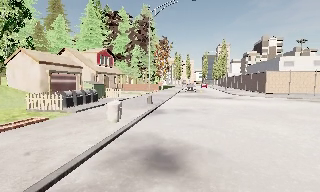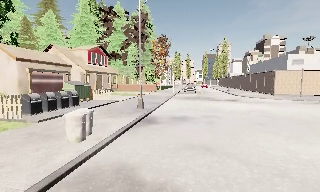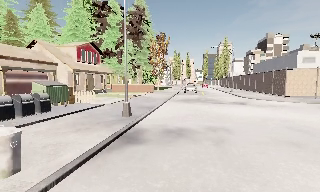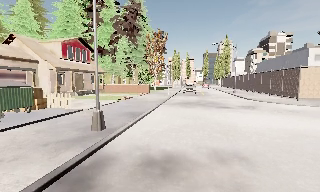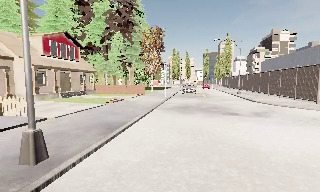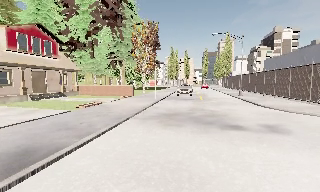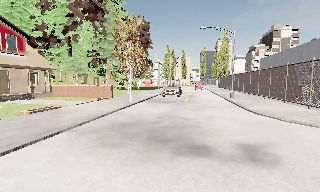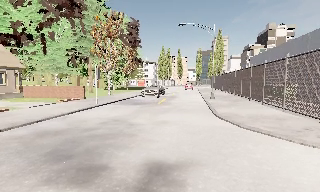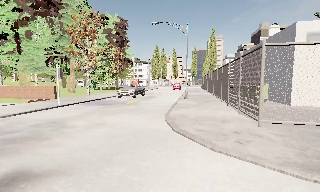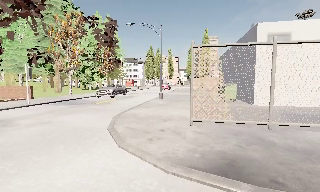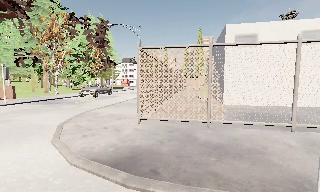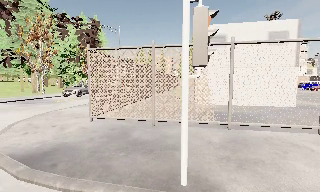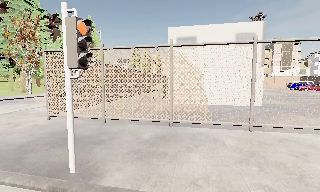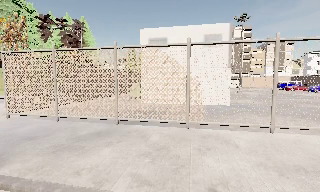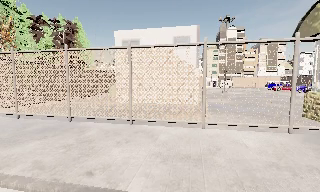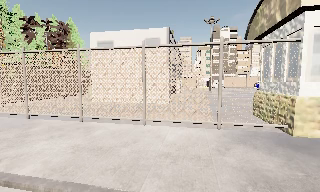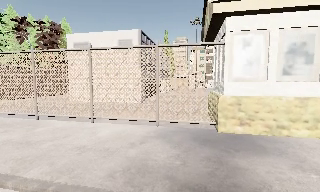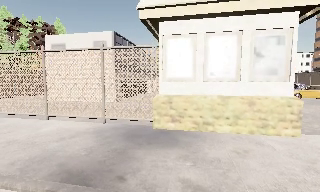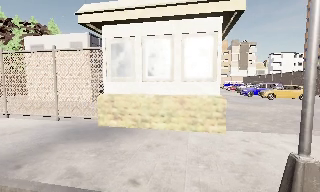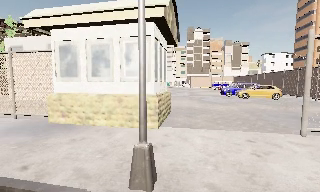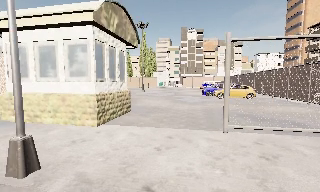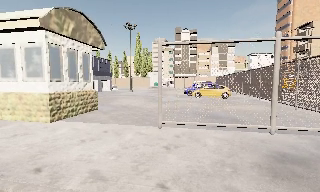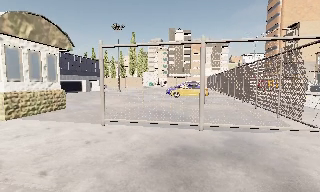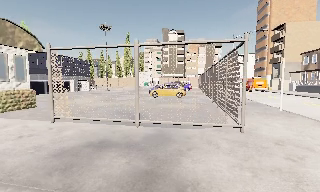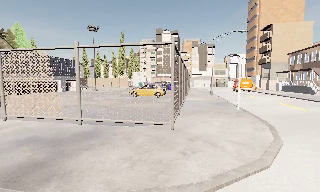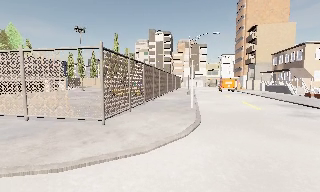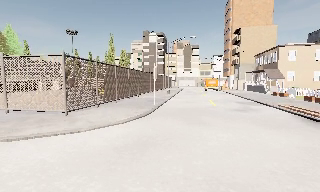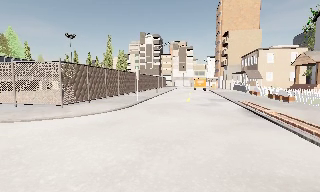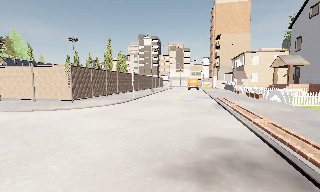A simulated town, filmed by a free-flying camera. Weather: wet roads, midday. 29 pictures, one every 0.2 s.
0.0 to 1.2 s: The camera travels forward, about 15 m, so what stands in front looms larger.
1.2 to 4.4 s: The camera travels to its right, about 35 m, so close, fixed things drift to the left.
4.4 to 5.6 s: The camera travels to its right and backward, about 15 m, so close, fixed things drift to the left.
The film runs backward here.
